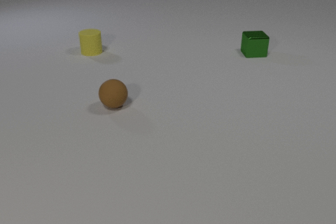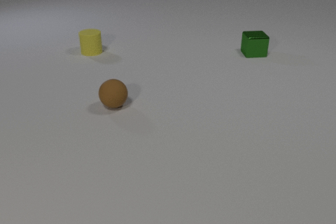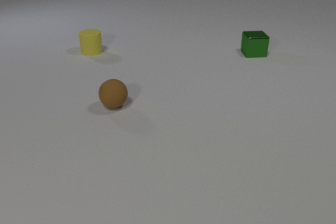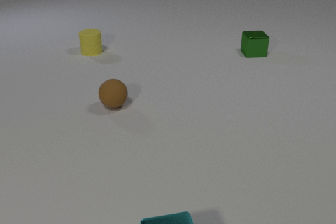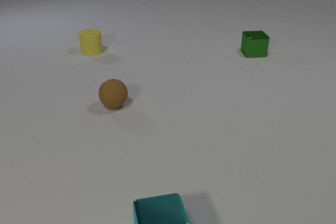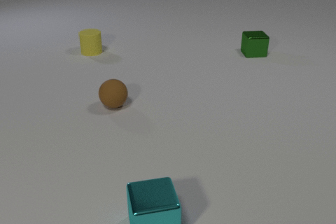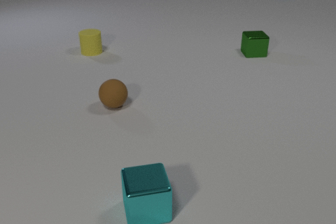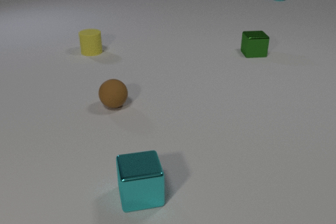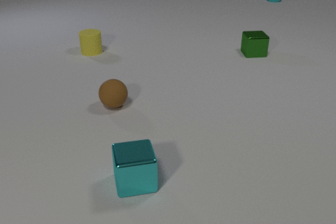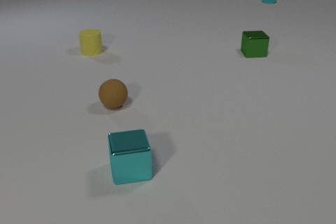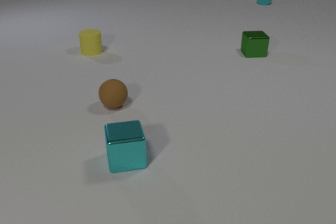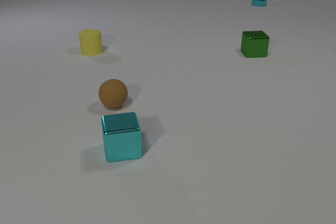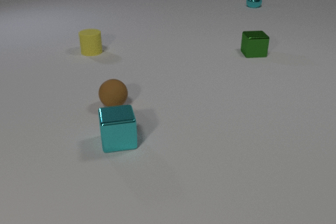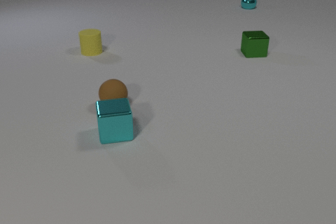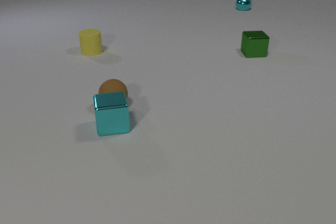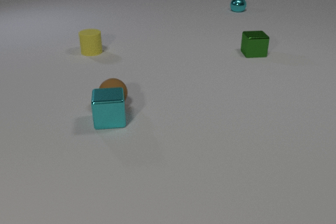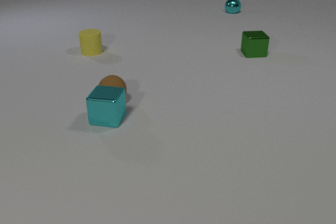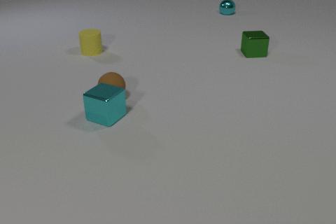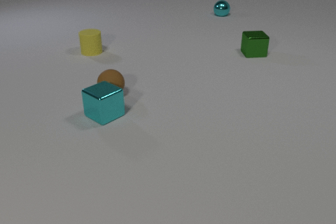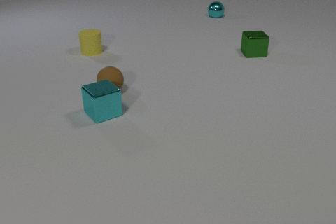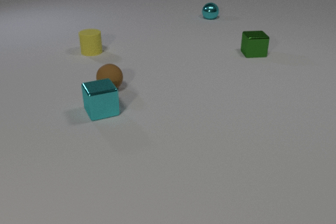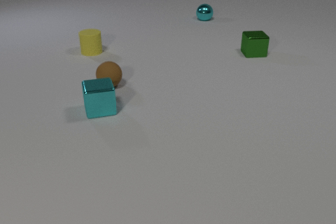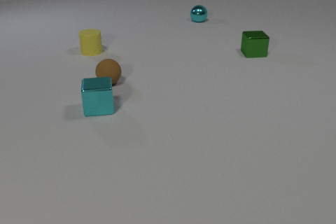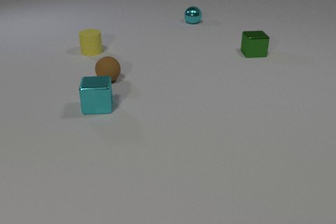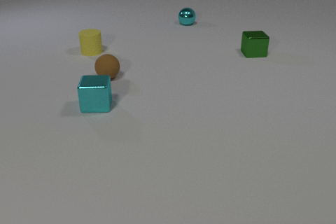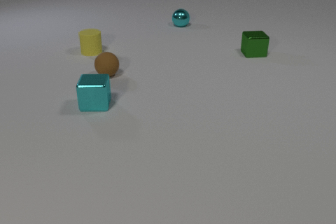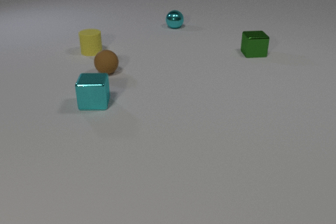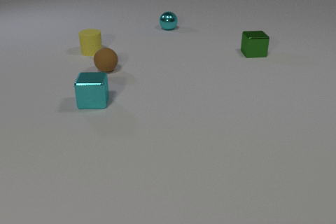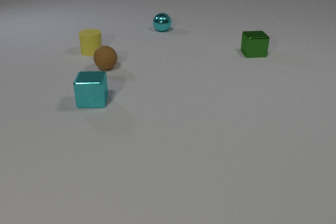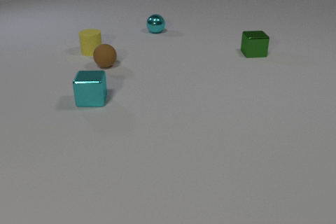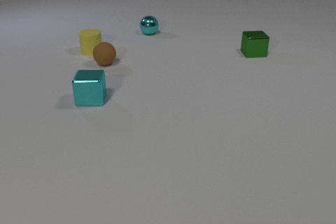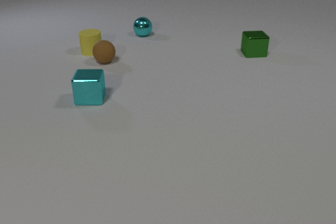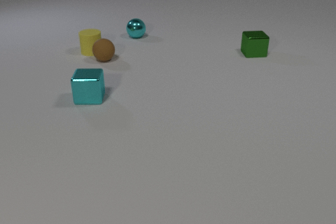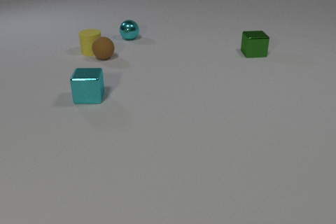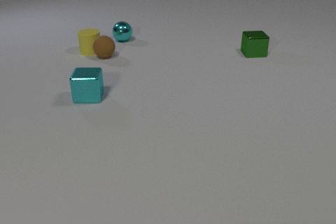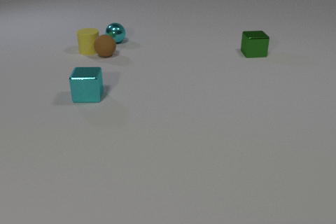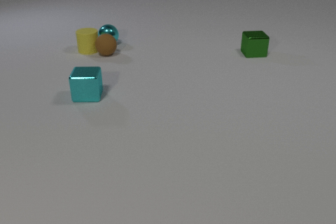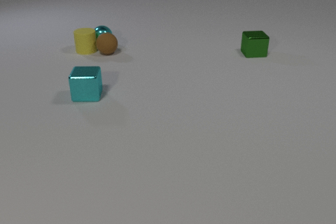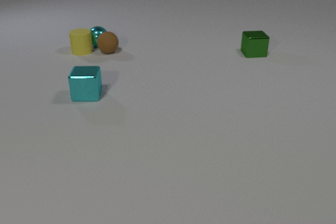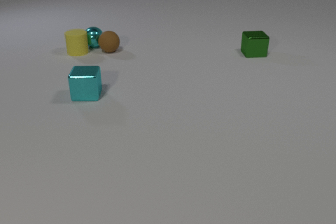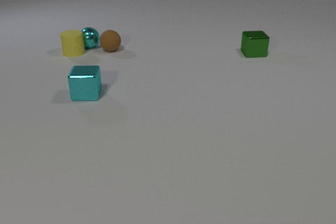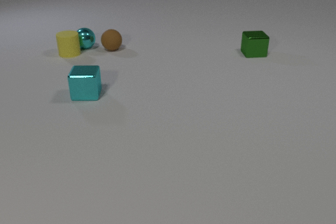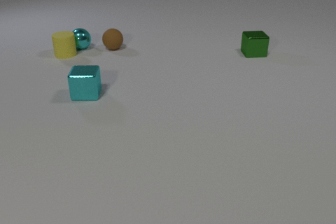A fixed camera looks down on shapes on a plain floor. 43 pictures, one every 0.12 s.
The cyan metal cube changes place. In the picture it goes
away from the camera.
The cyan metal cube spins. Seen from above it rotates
clockwise.
0.00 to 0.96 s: The cyan metal cube comes in at the bottom edge, slides away from the camera. The cyan metal sphere comes in at the top edge, rolls toward the camera and to the left.
0.96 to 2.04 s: The cyan metal cube slides away from the camera, spins clockwise seen from above by about 45 degrees, its near face sliding to the left. The brown rubber sphere rolls away from the camera. The cyan metal sphere rolls toward the camera and to the left. The cyan metal cube and the brown rubber sphere collide.
2.04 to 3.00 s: The cyan metal cube slides away from the camera, spins clockwise seen from above by about 60 degrees, its near face sliding to the left. The brown rubber sphere rolls away from the camera. The cyan metal sphere rolls to the left and toward the camera.
3.00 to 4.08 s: The cyan metal cube slides away from the camera. The brown rubber sphere rolls away from the camera. The cyan metal sphere rolls to the left and toward the camera. The brown rubber sphere and the yellow rubber cylinder collide.
4.08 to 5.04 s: The cyan metal cube slides away from the camera. The brown rubber sphere rolls away from the camera. The yellow rubber cylinder slides to the left. The cyan metal sphere rolls to the left and toward the camera. The yellow rubber cylinder and the cyan metal sphere collide. The brown rubber sphere and the cyan metal sphere collide.
What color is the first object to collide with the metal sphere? yellow.
How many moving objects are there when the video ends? 4.
Are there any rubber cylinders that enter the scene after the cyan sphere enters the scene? no.
